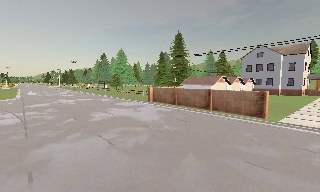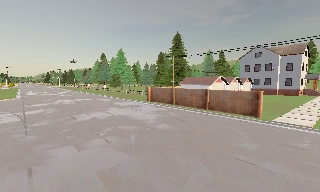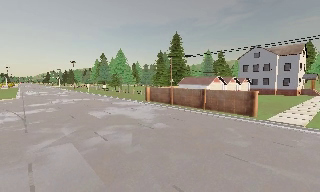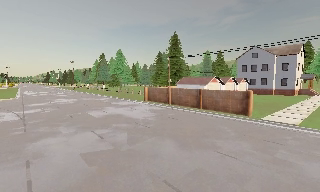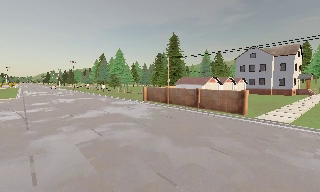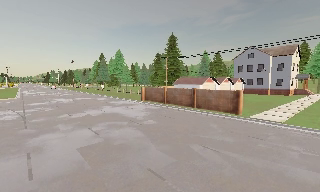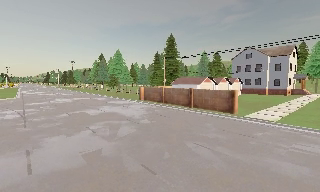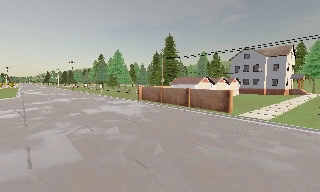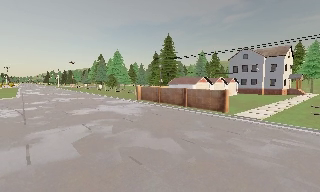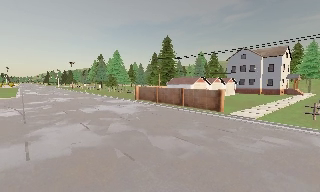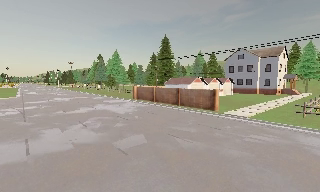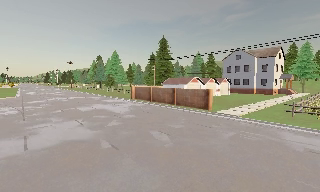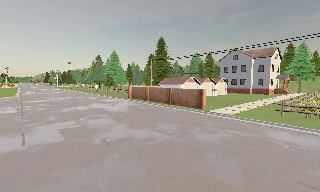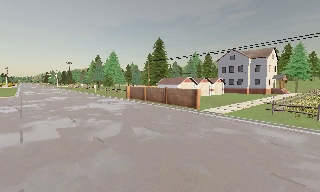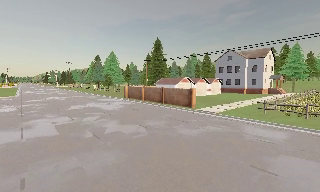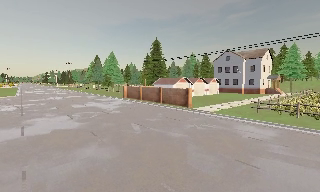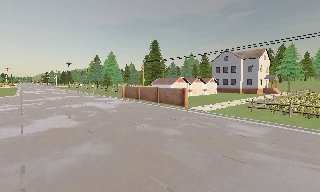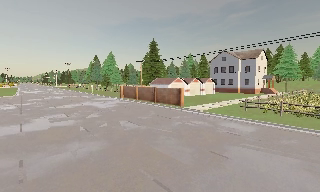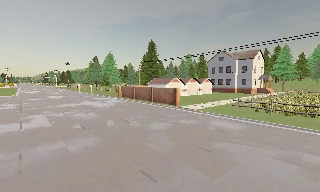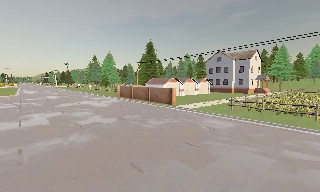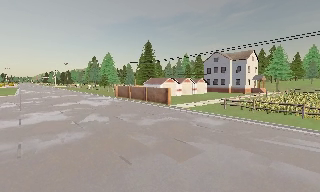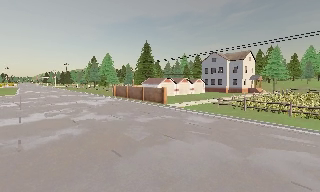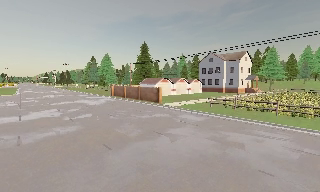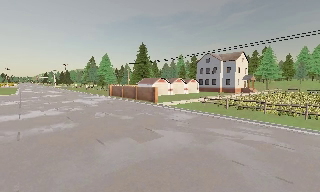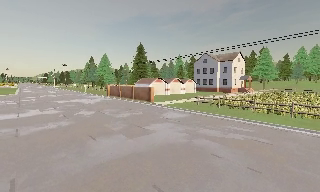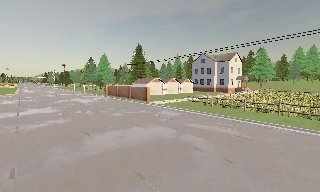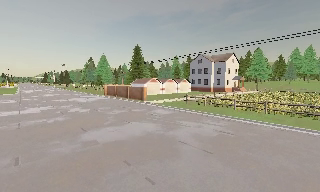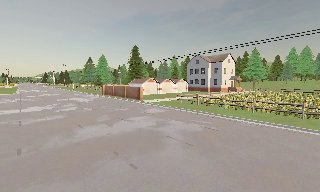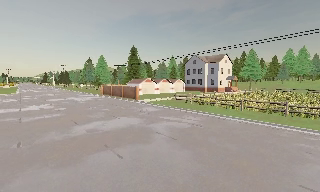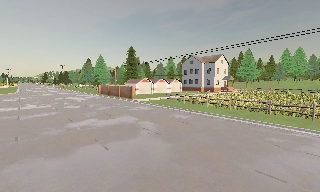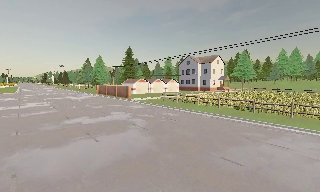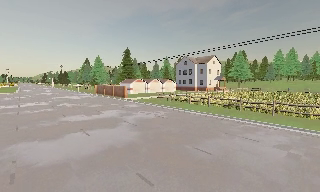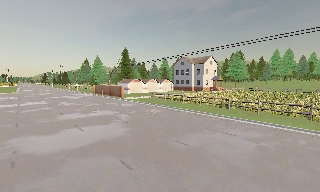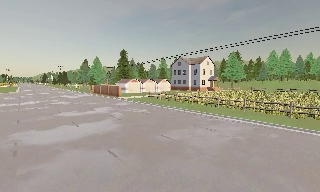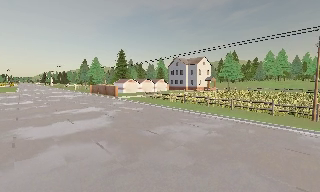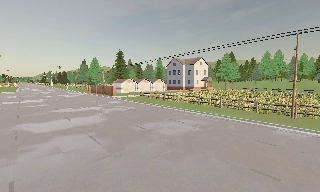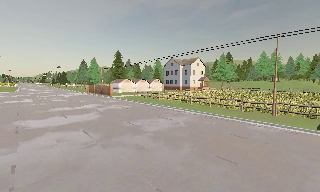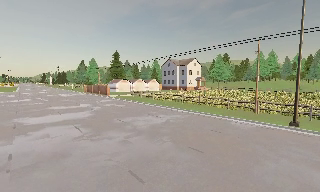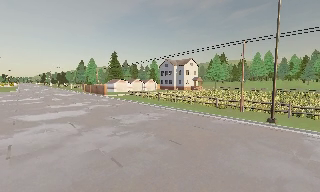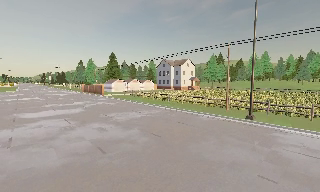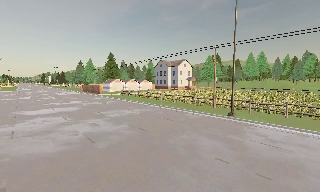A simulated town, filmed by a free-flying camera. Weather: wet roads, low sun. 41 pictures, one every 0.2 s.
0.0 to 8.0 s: The camera travels backward and to its right, about 35 m, so what stands in front gets smaller. It gains speed.
The film runs backward here.
